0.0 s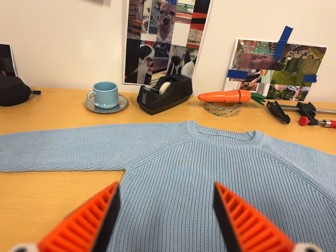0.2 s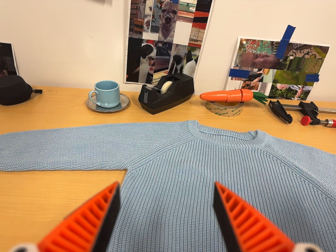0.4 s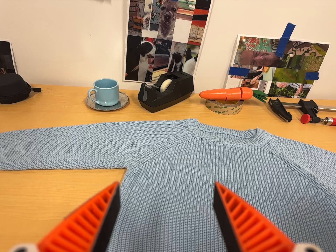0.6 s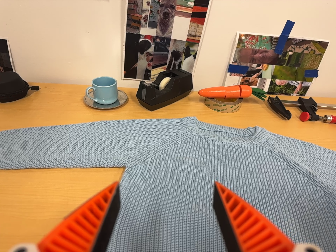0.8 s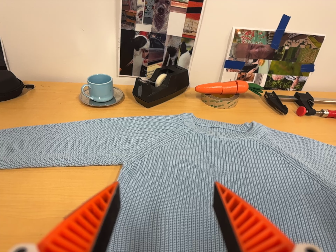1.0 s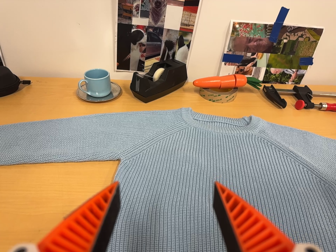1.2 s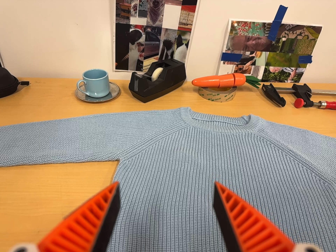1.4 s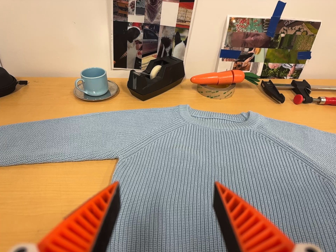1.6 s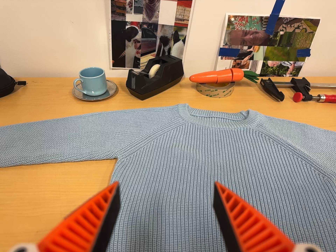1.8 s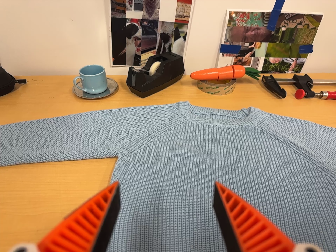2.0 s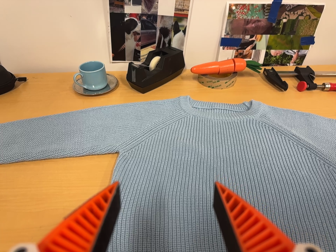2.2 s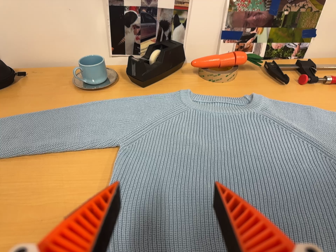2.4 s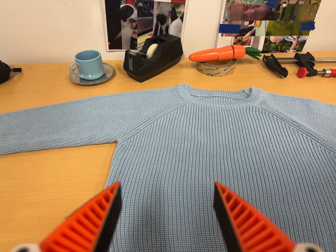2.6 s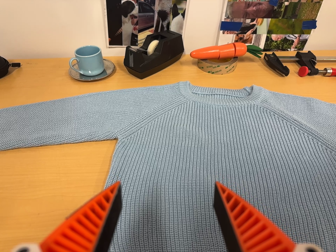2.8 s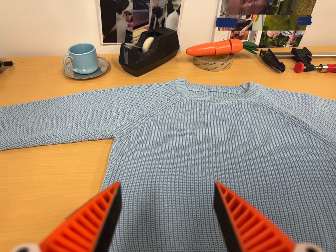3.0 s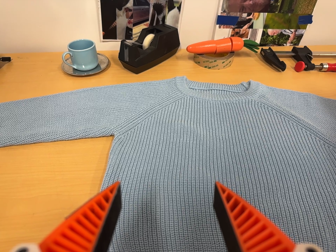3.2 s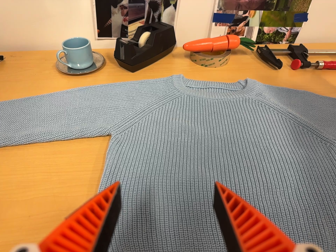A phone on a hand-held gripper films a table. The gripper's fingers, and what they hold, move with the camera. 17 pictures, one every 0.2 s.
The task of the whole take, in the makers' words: right arm across.
0.0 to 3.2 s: The camera travels forward, about 4 cm, so what stands in front looms larger. Its aim tips toward the bottom of its view by about 10 degrees, and the scene shifts upward.
The film runs forward here.
